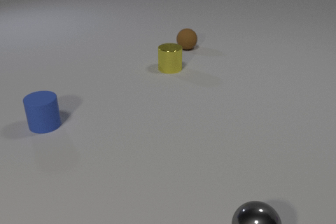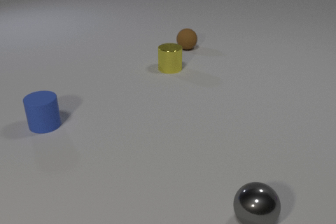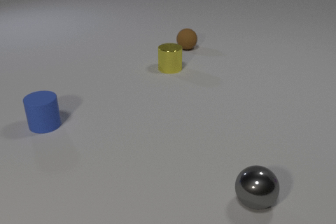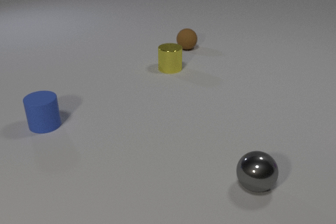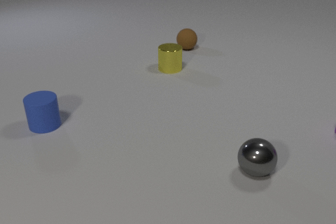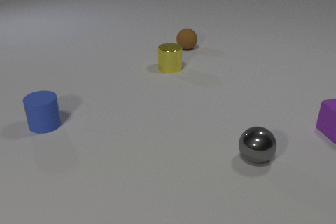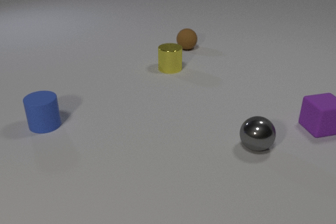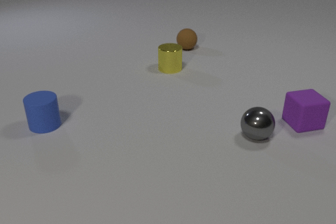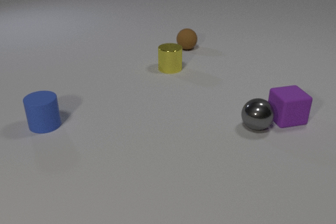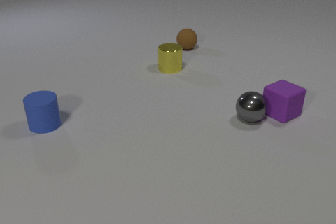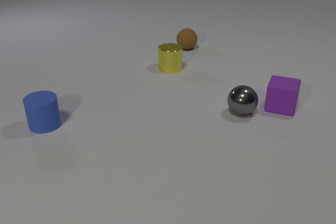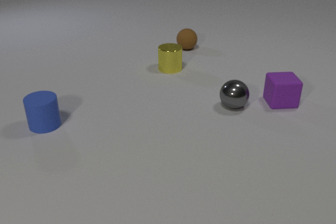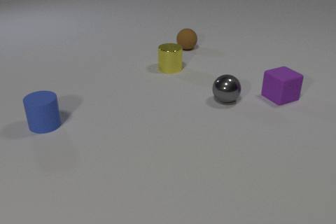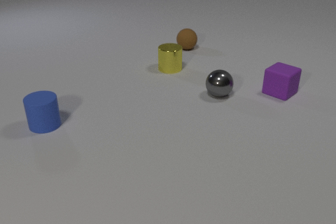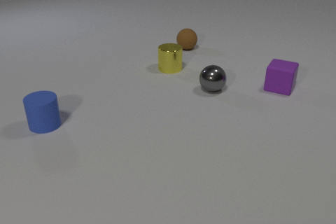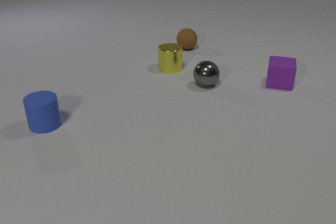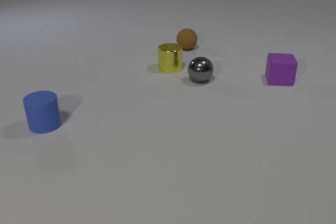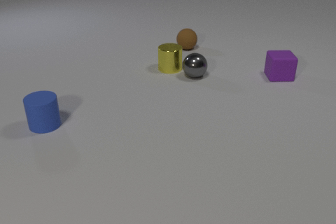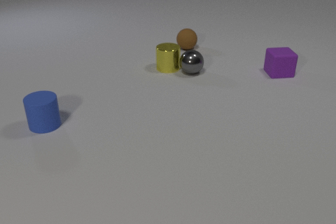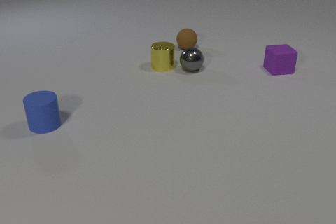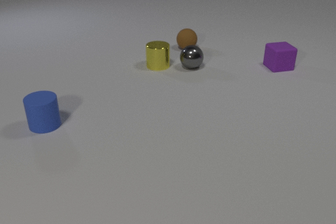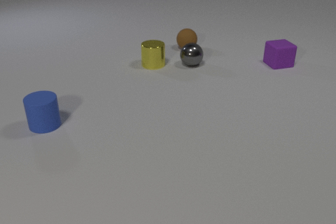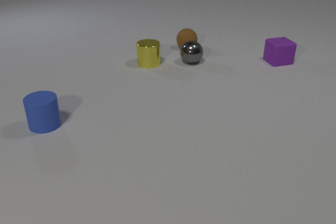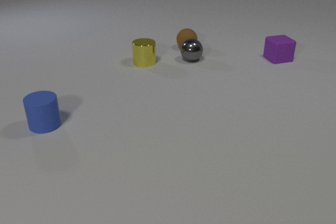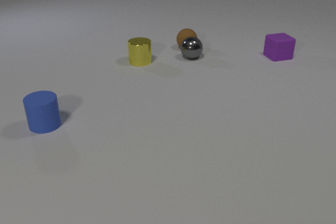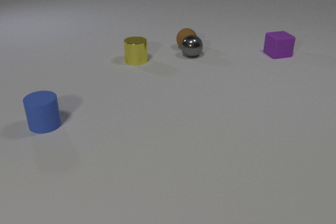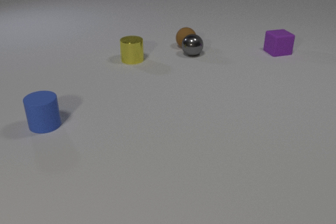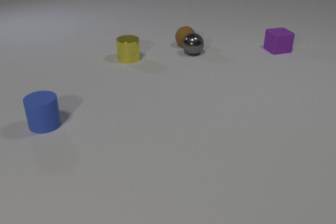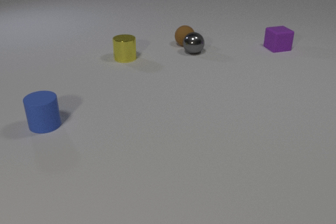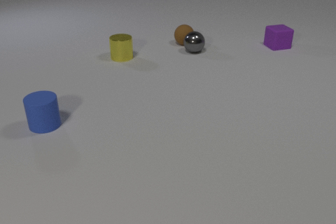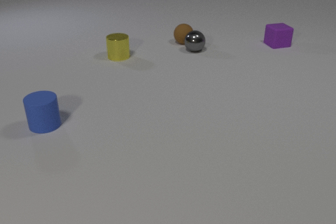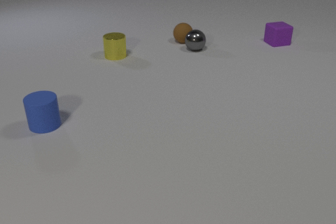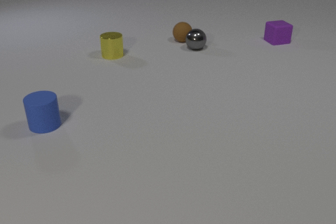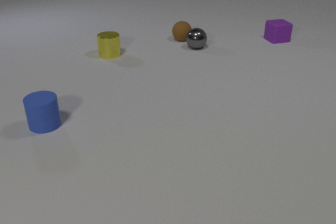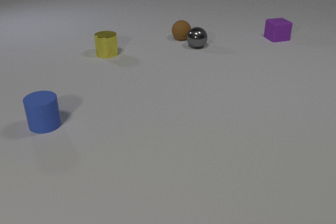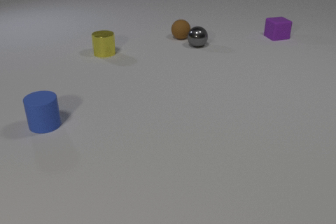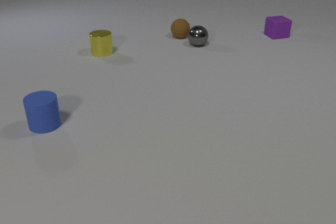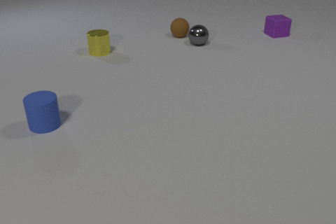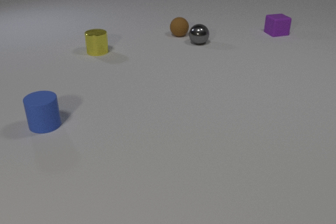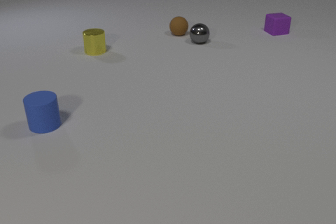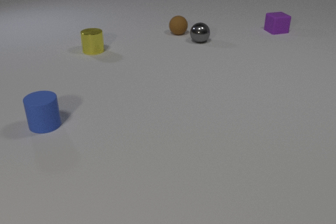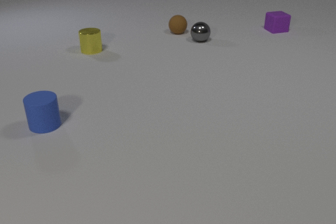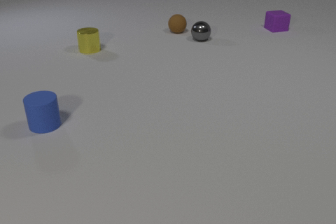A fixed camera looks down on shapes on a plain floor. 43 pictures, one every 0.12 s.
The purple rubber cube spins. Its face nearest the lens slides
to the right.
The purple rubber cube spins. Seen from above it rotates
counterclockwise.
0.00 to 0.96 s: The purple rubber cube comes in at the right edge, slides to the left. The gray metal sphere rolls away from the camera.
0.96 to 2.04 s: The purple rubber cube slides away from the camera, spins counterclockwise seen from above by about 165 degrees, its near face sliding to the right. The gray metal sphere rolls away from the camera and to the left. The purple rubber cube and the gray metal sphere collide.
2.04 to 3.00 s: The purple rubber cube slides away from the camera. The gray metal sphere rolls away from the camera. The yellow metal cylinder slides to the left and away from the camera. The gray metal sphere and the yellow metal cylinder collide. The gray metal sphere and the brown rubber sphere collide.
3.00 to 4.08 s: The purple rubber cube slides away from the camera. The gray metal sphere rolls away from the camera. The yellow metal cylinder slides to the left and away from the camera. The brown rubber sphere rolls away from the camera.
4.08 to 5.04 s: The purple rubber cube slides away from the camera. The gray metal sphere rolls away from the camera. The yellow metal cylinder slides to the left and away from the camera. The brown rubber sphere rolls away from the camera.
How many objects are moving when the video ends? 4.
Are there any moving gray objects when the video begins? yes.
What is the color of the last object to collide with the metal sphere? brown.
